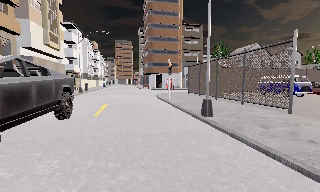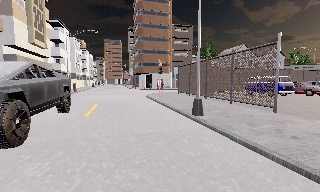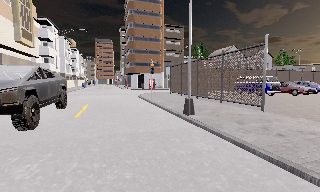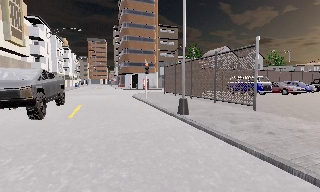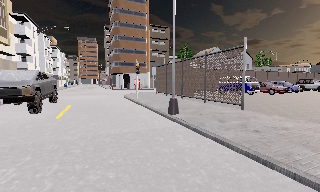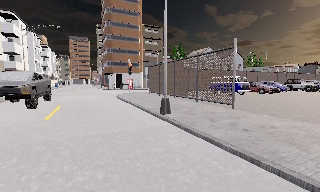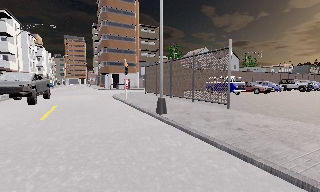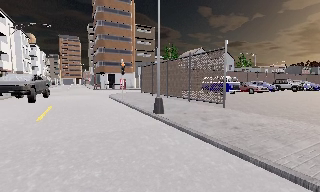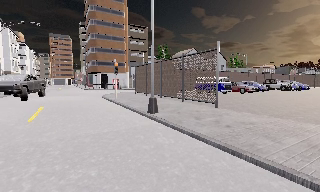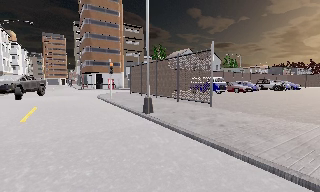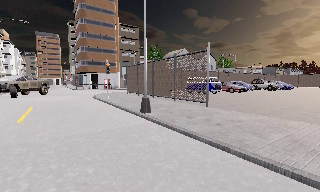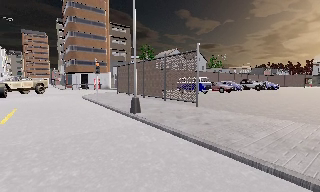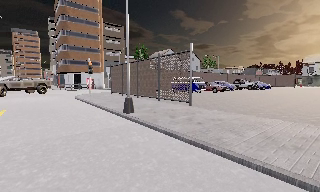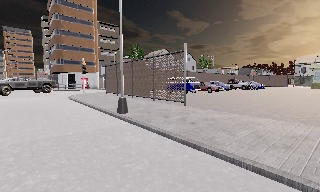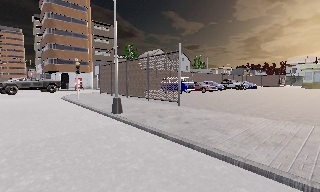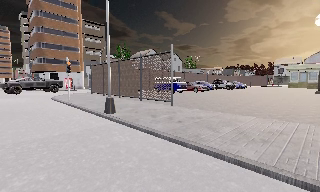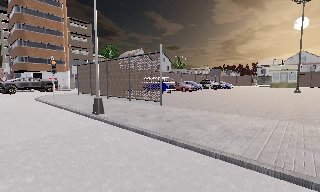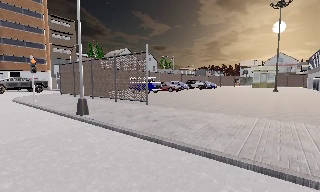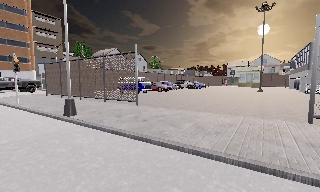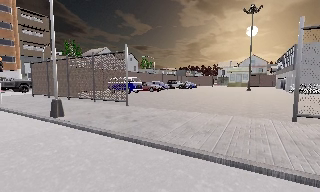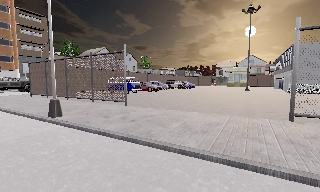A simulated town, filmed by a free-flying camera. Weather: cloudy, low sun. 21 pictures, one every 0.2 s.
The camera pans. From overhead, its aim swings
clockwise.
The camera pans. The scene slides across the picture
to the left.
0.0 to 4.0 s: The scene slides to the left, as the camera pans about 50 degrees to its right. It travels backward, about 1 m.
The film runs backward here.
